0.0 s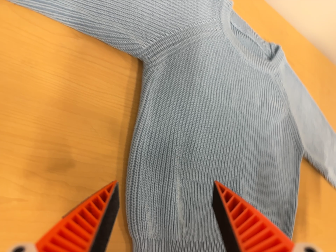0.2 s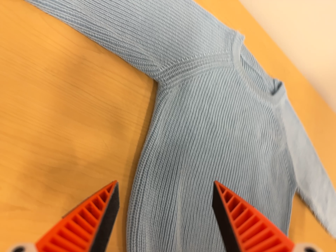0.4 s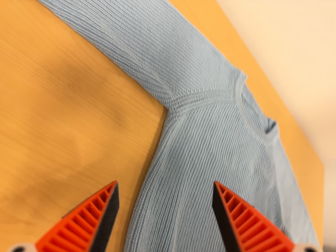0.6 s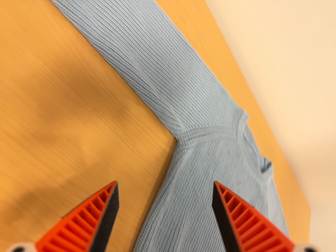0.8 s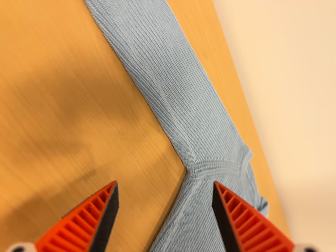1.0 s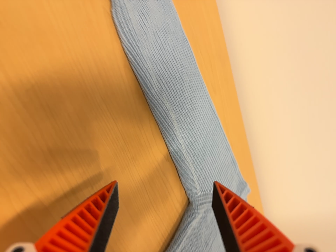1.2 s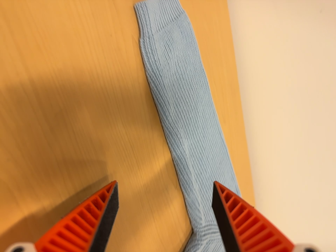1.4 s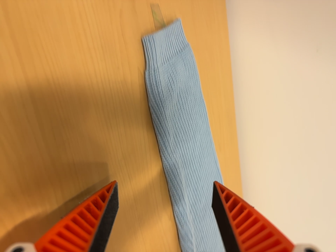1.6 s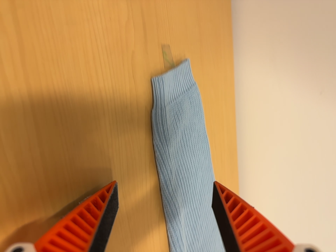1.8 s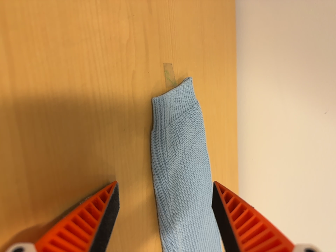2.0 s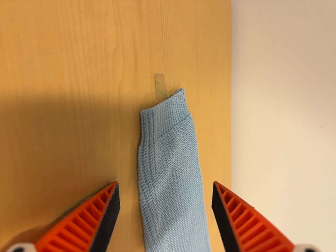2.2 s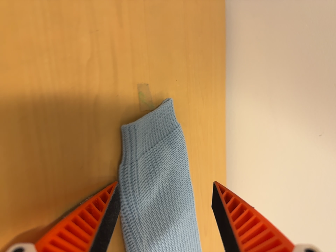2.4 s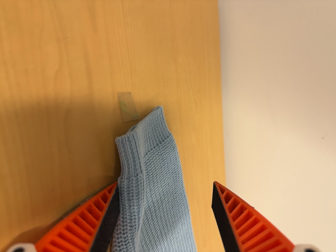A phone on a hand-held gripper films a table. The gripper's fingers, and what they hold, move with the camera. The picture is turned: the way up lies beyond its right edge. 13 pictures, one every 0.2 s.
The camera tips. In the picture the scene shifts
downward.
The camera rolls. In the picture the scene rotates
clockwise.
0.0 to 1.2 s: The camera pans to its right by about 15 degrees. It travels to its left, about 18 cm. Its aim tips toward the top of its view by about 30 degrees, and the scene shifts downward. It rolls about its line of sight by about 40 degrees, and the scene rotates clockwise.
1.2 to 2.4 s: The camera travels toward the top of its view and forward, about 12 cm, so close, fixed things drift downward. Its aim tips toward the top of its view by about 10 degrees, and the scene shifts downward. It rolls about its line of sight by about 10 degrees, and the scene rotates clockwise.
The film runs forward here.
